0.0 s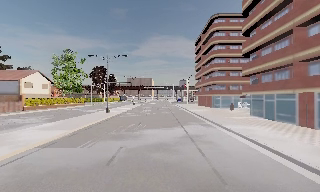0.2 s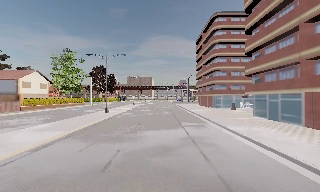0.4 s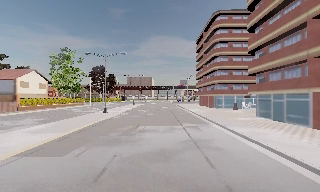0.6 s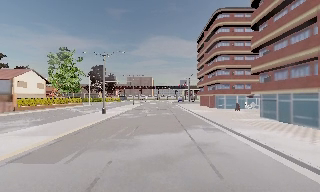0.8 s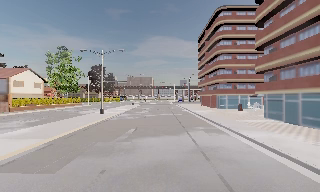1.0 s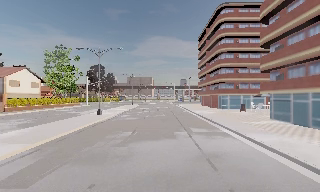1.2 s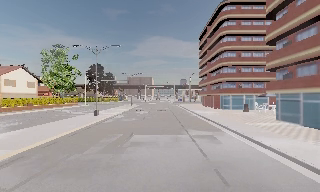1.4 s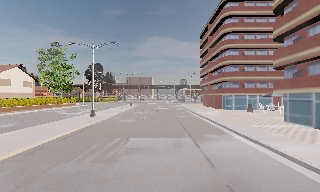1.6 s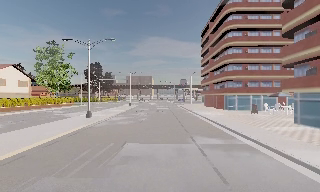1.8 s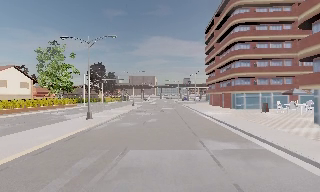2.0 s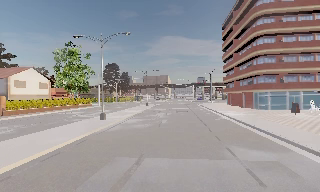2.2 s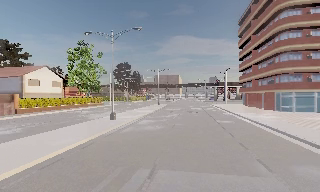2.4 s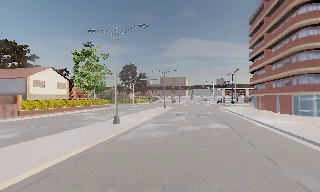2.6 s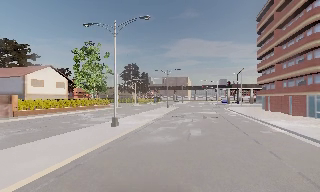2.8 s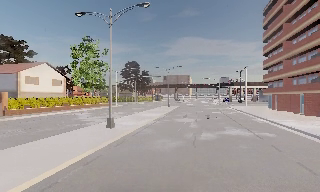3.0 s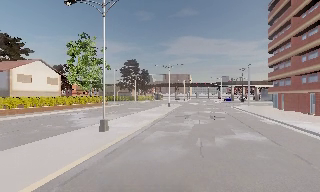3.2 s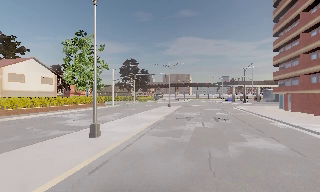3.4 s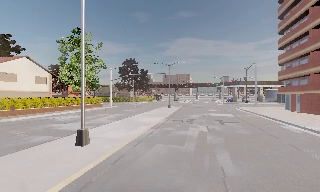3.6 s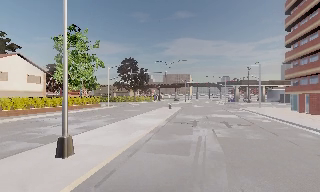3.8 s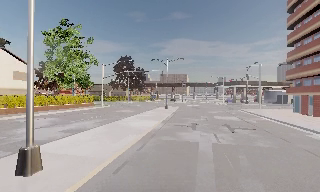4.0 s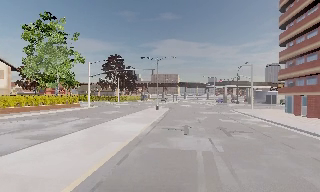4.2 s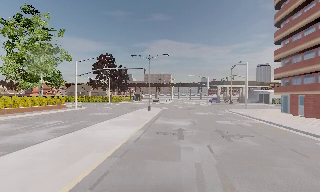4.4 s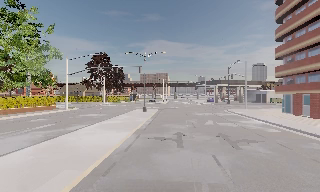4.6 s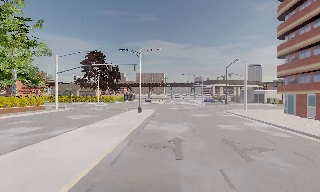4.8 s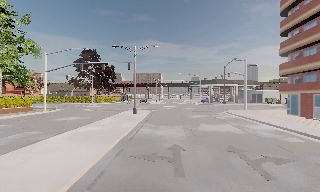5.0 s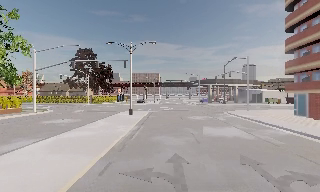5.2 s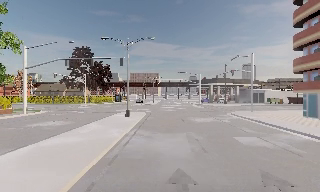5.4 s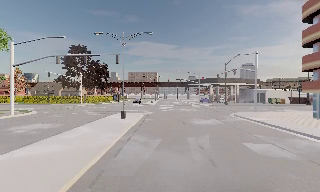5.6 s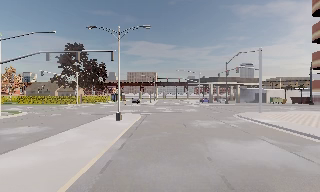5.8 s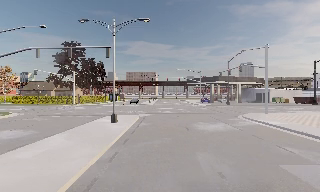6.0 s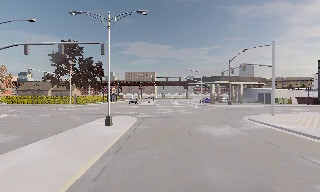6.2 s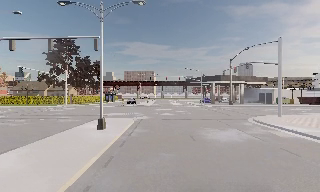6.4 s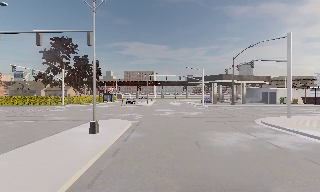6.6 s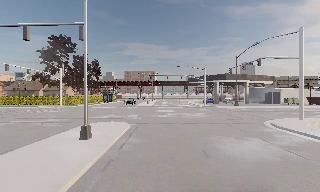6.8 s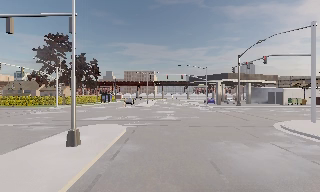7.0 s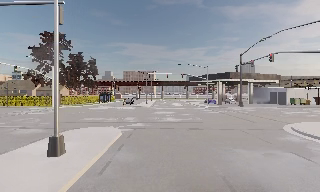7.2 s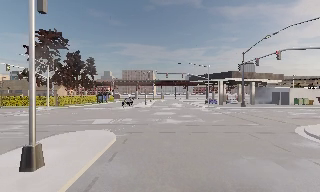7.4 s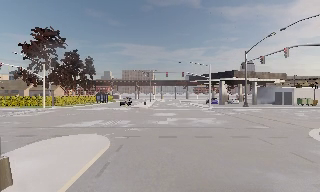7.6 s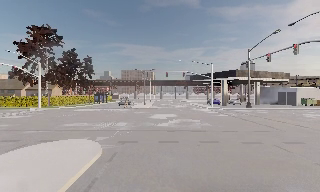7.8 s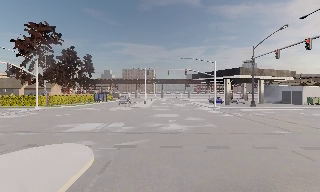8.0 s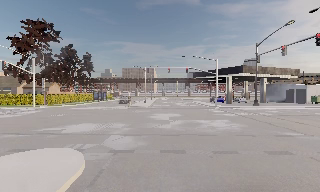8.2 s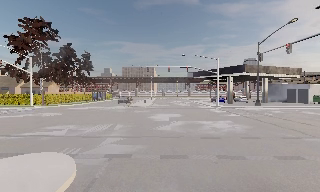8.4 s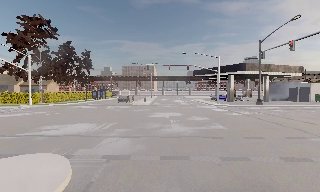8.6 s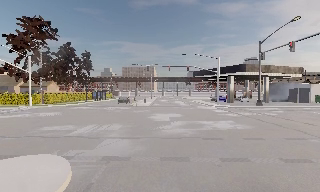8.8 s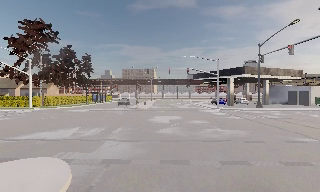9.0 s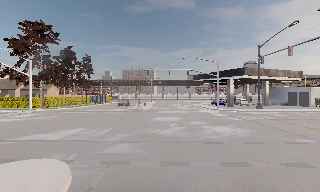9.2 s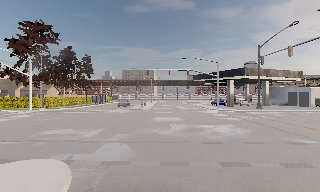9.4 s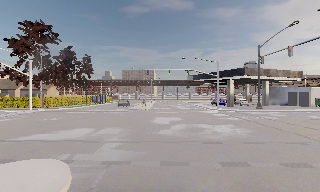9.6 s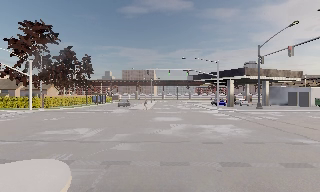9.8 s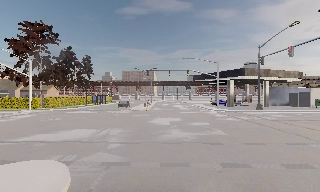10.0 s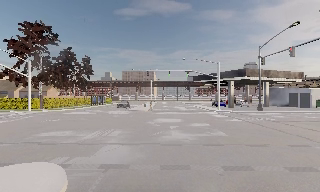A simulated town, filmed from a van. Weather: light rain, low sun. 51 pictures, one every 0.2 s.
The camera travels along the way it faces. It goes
forward.
0.0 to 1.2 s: The camera travels forward, about 4 m, so what stands in front looms larger.
1.2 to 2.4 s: The camera swings to its left by about 10 degrees, and the scene slides to the right. It travels forward, about 6 m, so what stands in front looms larger.
2.4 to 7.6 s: The camera swings to its right by about 10 degrees, and the scene slides to the left. It travels forward, about 30 m, so what stands in front looms larger.
7.6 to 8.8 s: The camera travels forward, about 2.5 m, so what stands in front looms larger. It loses speed.
8.8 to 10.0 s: The camera shifts only a little, or ends up much as it began.
The film runs forward here.
